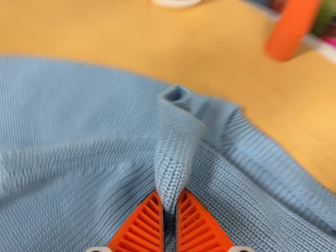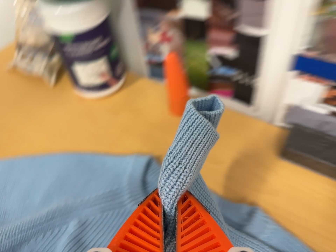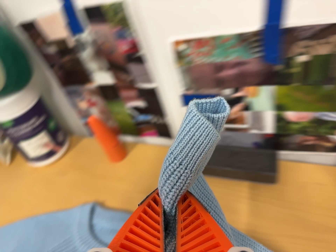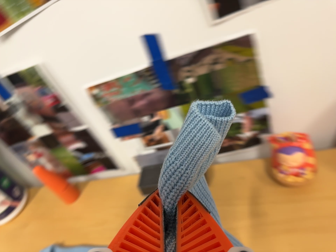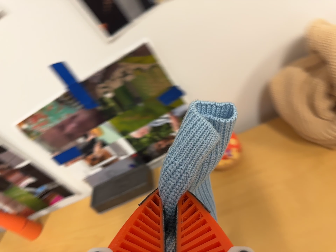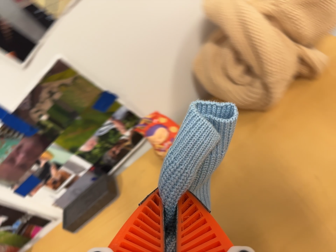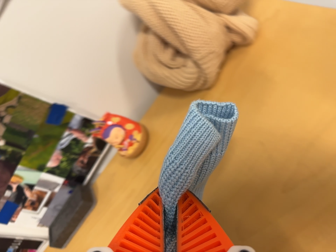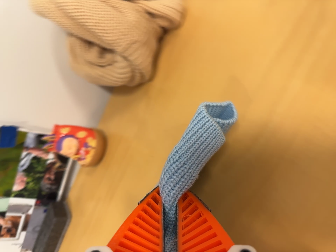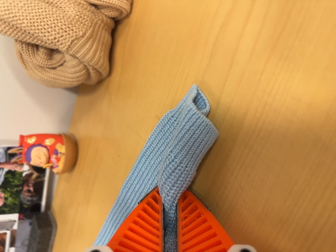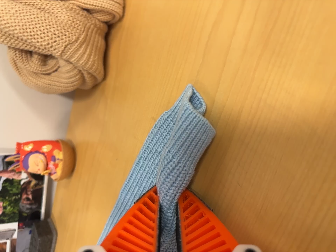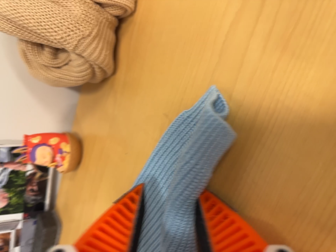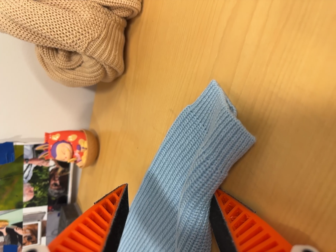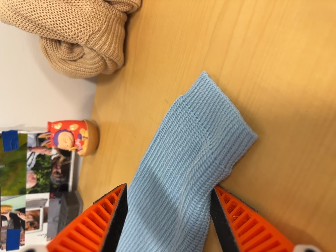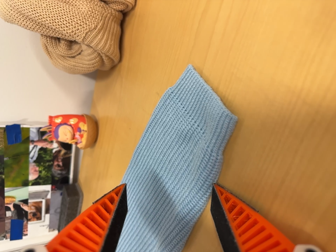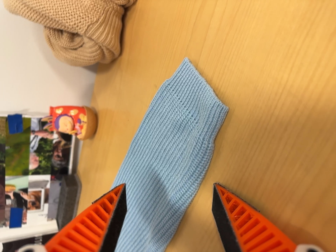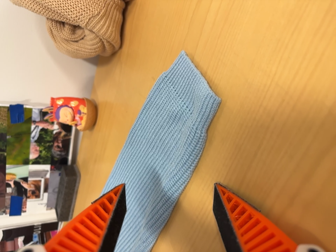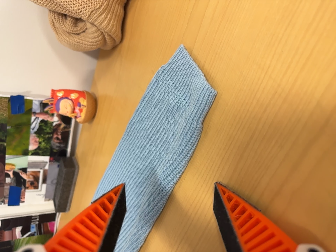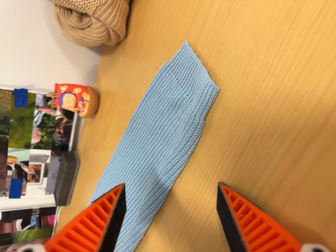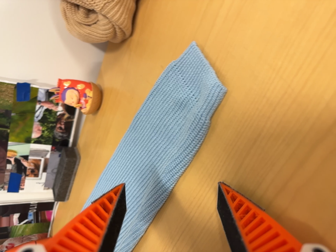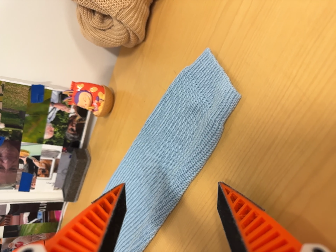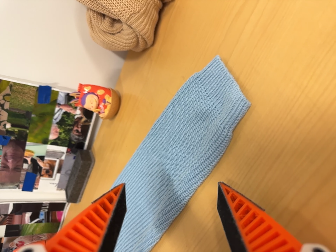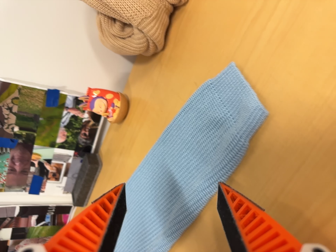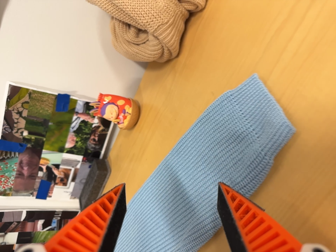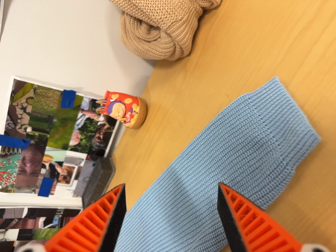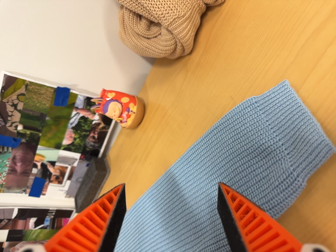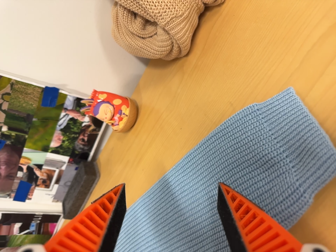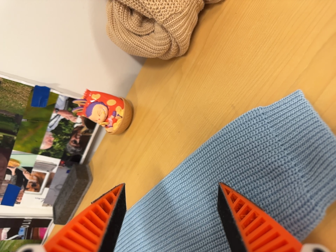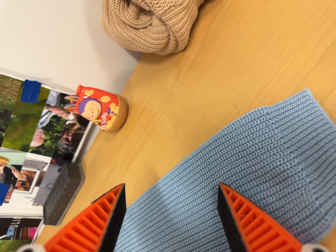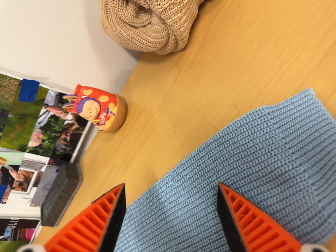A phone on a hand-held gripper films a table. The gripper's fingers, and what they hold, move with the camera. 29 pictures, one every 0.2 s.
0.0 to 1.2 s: The scene slides to the left, as the camera pans about 15 degrees to its right. It travels to its right and backward, about 60 cm, so close, fixed things drift to the left. Its aim tips toward the top of its view by about 35 degrees, and the scene shifts downward. It rolls about its line of sight by about 85 degrees, and the scene rotates counterclockwise.
1.2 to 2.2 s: The camera travels to its right, about 12 cm, so close, fixed things drift to the left. It rolls about its line of sight by about 25 degrees, and the scene rotates counterclockwise.
2.2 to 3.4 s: The camera travels backward and toward the bottom of its view, about 9 cm, so what stands in front gets smaller.
3.4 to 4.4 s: The camera travels to its left, about 5 cm, so close, fixed things drift to the right.
4.4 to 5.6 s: The camera travels forward, about 10 cm, so what stands in front looms larger.
The film runs backward here.
